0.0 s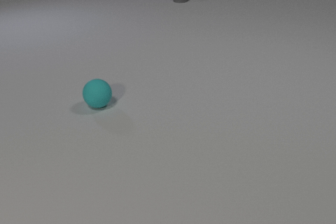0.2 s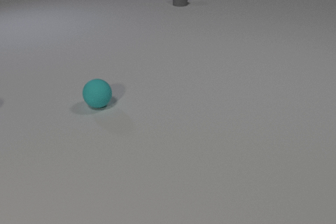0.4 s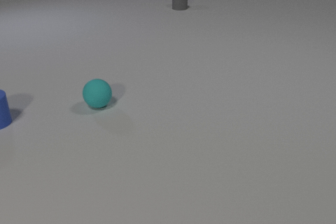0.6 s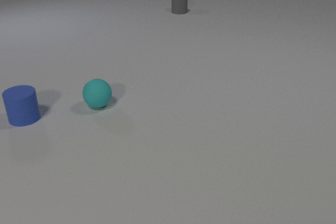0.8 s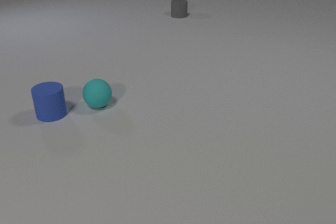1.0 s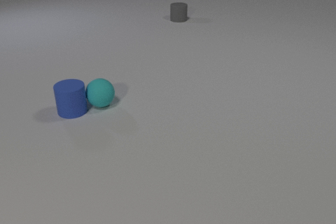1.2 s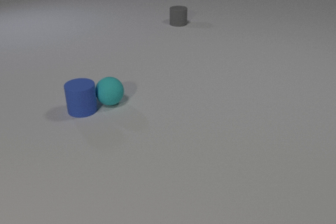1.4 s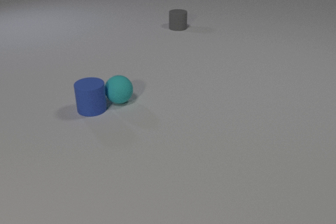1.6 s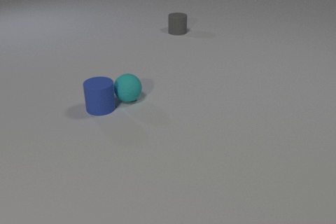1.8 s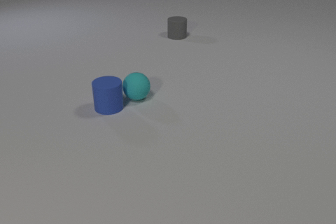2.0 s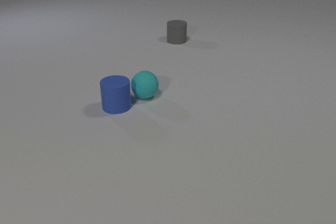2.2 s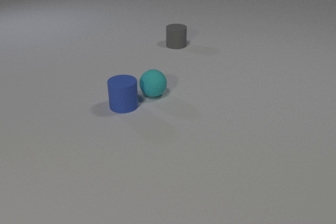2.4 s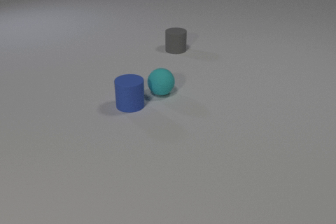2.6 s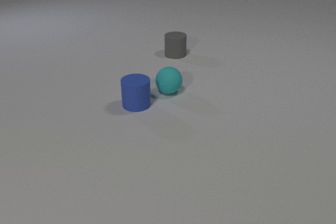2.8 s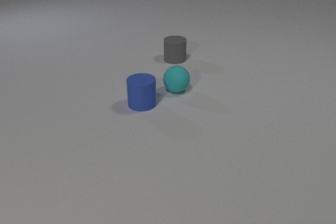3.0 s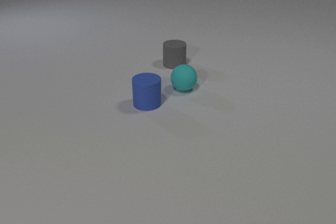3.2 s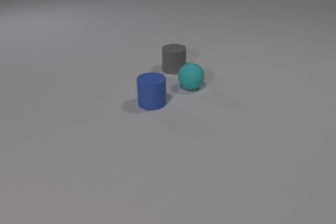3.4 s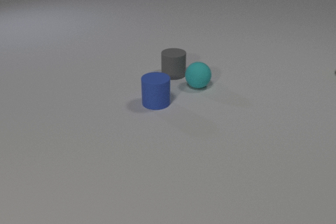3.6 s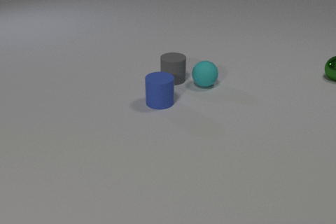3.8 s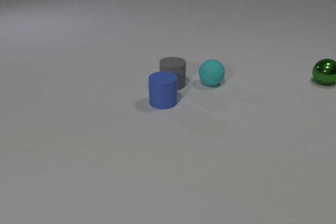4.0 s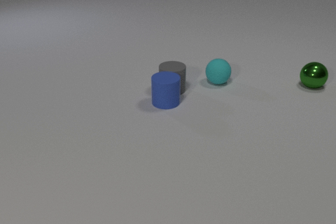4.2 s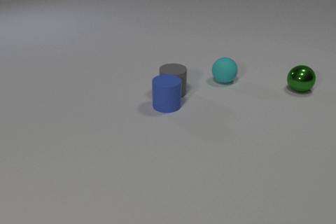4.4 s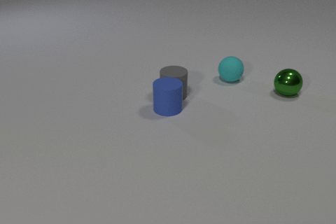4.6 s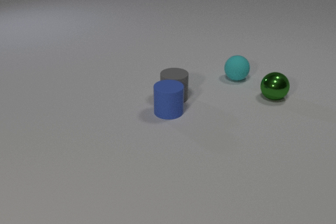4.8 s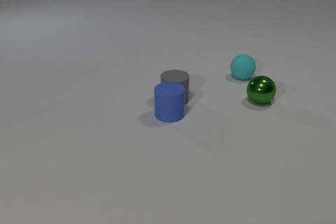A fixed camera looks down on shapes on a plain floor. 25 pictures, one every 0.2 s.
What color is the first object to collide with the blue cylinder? cyan.
What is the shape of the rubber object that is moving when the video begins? cylinder.
Are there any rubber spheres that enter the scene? no.
0.0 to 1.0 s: The blue rubber cylinder comes in at the left edge, slides to the right. The gray rubber cylinder slides toward the camera. The blue rubber cylinder and the cyan rubber sphere collide.
1.0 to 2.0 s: The blue rubber cylinder slides to the right. The cyan rubber sphere rolls to the right. The gray rubber cylinder slides toward the camera.
2.0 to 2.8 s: The blue rubber cylinder slides to the right. The cyan rubber sphere rolls to the right and away from the camera. The gray rubber cylinder slides toward the camera.
2.8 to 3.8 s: The blue rubber cylinder slides to the right. The cyan rubber sphere rolls to the right and away from the camera. The gray rubber cylinder slides toward the camera. The green metal sphere comes in at the right edge, rolls toward the camera and to the left.
3.8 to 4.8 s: The blue rubber cylinder slides toward the camera. The cyan rubber sphere rolls to the right and away from the camera. The gray rubber cylinder slides toward the camera. The green metal sphere rolls toward the camera and to the left. The blue rubber cylinder and the gray rubber cylinder collide.
